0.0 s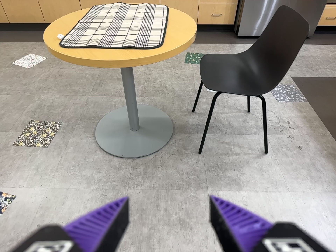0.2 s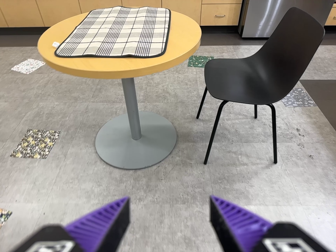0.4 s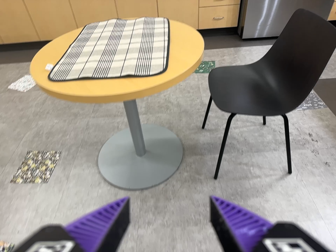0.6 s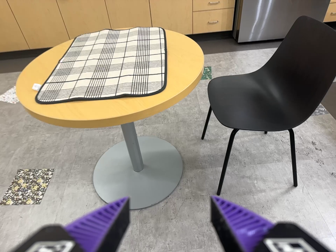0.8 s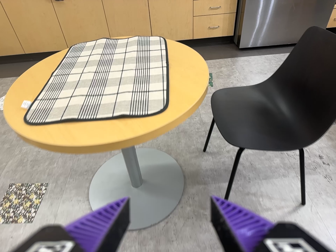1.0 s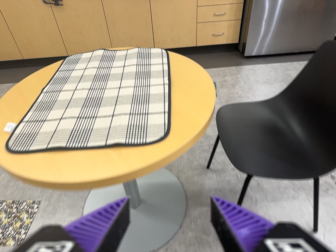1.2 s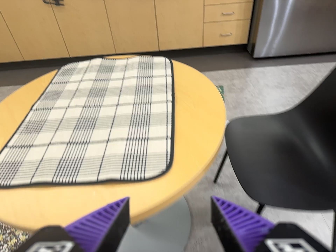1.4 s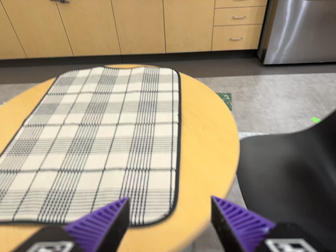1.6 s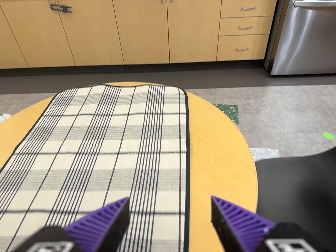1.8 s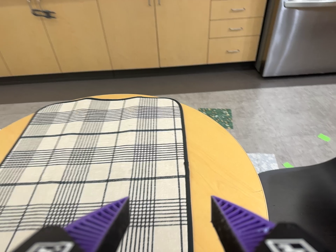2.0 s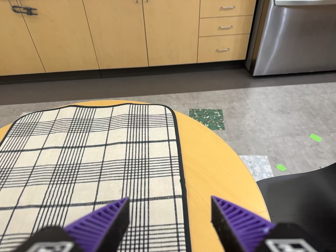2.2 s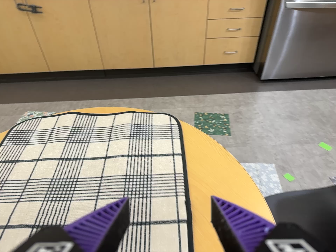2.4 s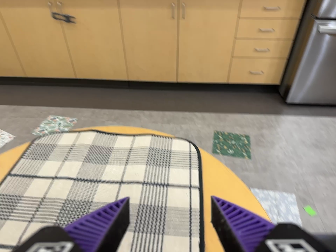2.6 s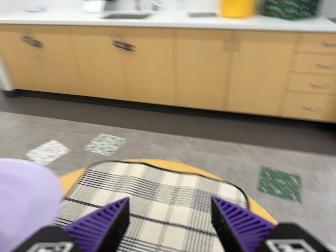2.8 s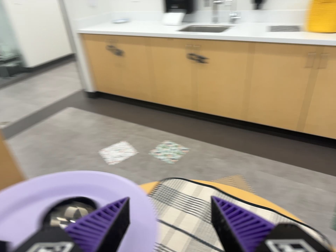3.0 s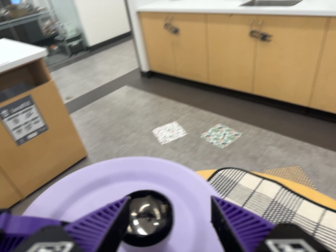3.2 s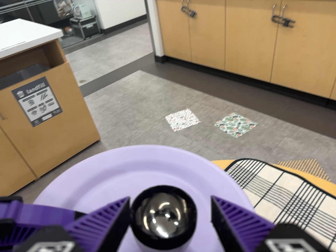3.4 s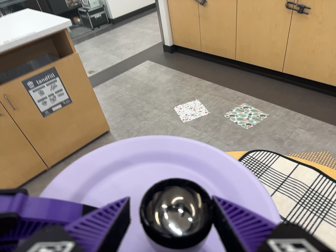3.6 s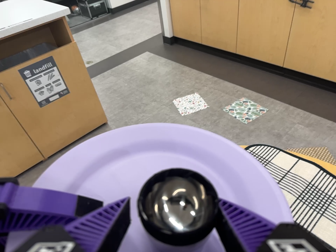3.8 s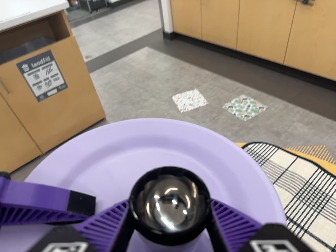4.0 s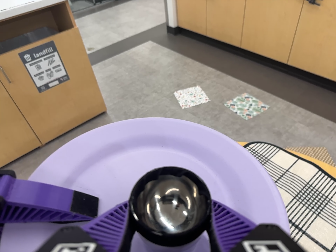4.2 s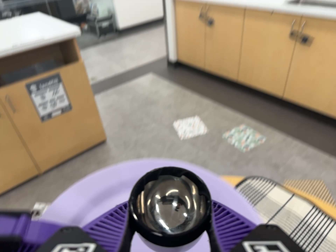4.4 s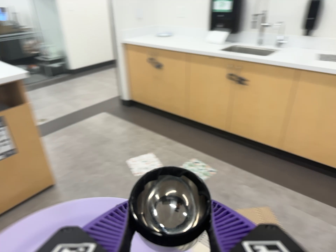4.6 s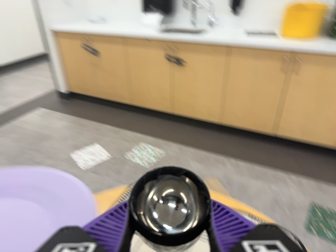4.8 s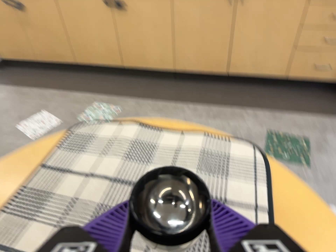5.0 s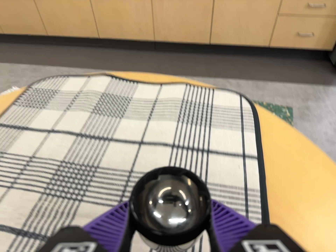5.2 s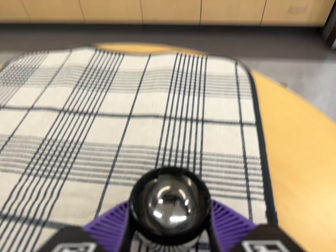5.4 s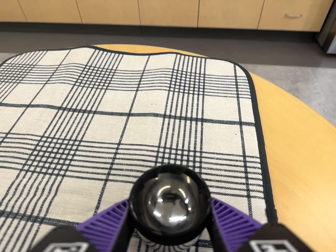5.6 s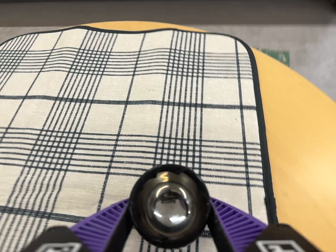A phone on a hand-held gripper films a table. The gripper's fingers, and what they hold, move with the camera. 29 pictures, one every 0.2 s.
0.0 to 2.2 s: The camera travels forward and toward the top of its view, about 100 cm, so what stands in front looms larger.
2.2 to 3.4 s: The camera pans to its left by about 45 degrees. It travels toward the top of its view, to its left and forward, about 22 cm, so close, fixed things drift downward. It rolls about its line of sight by about 25 degrees, and the scene rotates clockwise.
3.4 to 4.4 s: The scene slides to the left, as the camera pans about 10 degrees to its right. It travels backward, about 6 cm, so what stands in front gets smaller. Its aim tips toward the top of its view by about 10 degrees, and the scene shifts downward.
4.4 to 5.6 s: The scene slides to the left, as the camera pans about 25 degrees to its right. It travels forward, toward the bottom of its view and to its right, about 32 cm, so what stands in front looms larger. Its aim tips toward the bottom of its view by about 25 degrees, and the scene shifts upward. It rolls about its line of sight by about 20 degrees, and the scene rotates counterclockwise.
The film runs forward here.
